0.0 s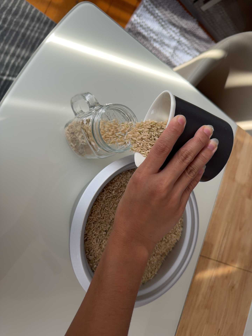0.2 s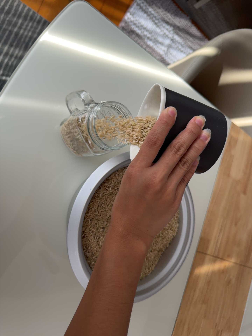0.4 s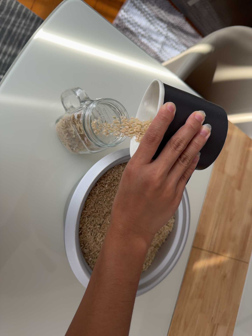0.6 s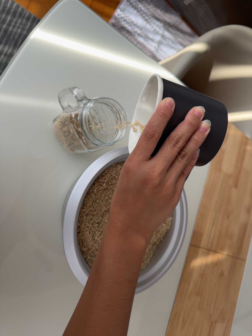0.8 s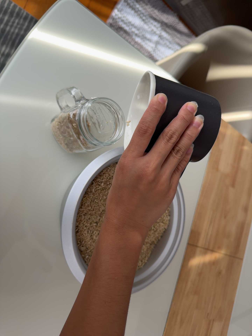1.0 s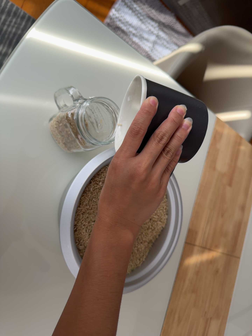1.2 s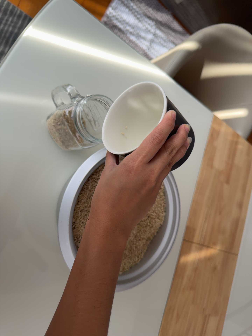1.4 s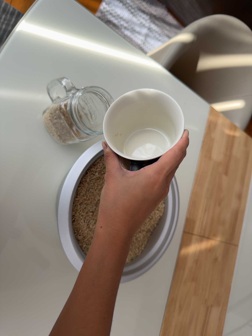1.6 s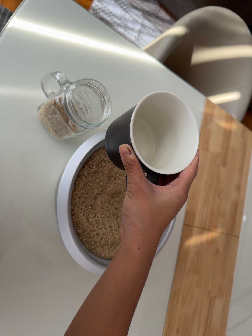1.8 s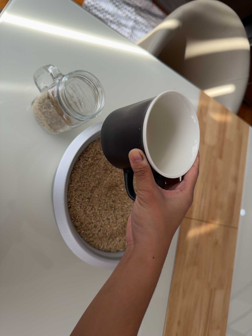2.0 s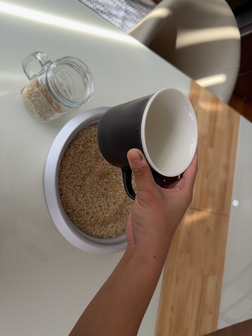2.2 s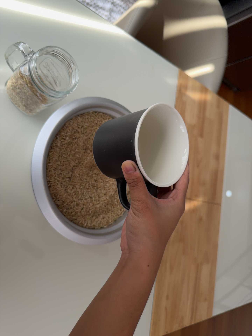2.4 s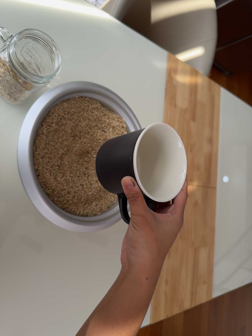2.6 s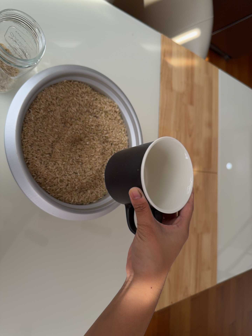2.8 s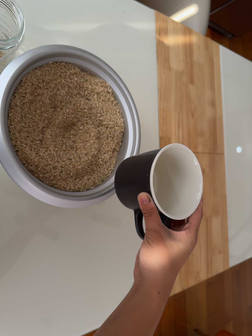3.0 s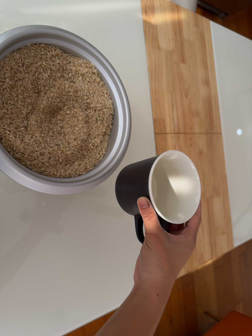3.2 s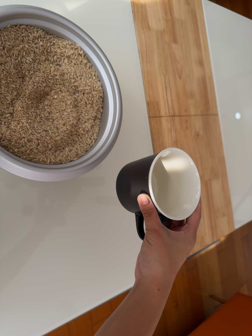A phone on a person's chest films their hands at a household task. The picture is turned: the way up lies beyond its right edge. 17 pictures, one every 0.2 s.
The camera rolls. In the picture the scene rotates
counterclockwise.
The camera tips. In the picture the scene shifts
upward.
0.0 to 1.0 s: The camera shifts only a little, or ends up much as it began.
1.0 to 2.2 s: The camera travels toward the bottom of its view, about 6 cm, so close, fixed things drift upward. It rolls about its line of sight by about 10 degrees, and the scene rotates counterclockwise.
2.2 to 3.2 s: The camera travels to its right, forward and toward the bottom of its view, about 12 cm, so close, fixed things drift to the left. Its aim tips toward the bottom of its view by about 10 degrees, and the scene shifts upward. It rolls about its line of sight by about 15 degrees, and the scene rotates counterclockwise.
The film runs forward here.
